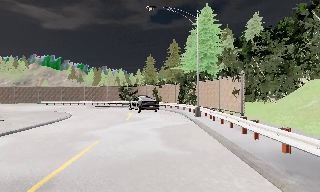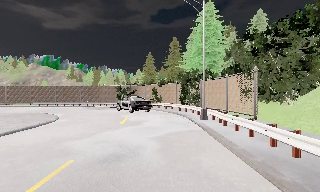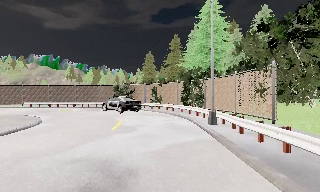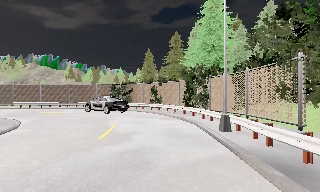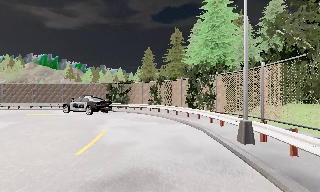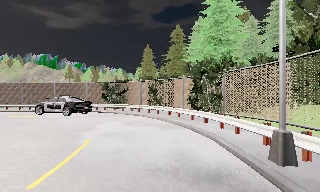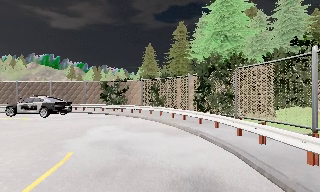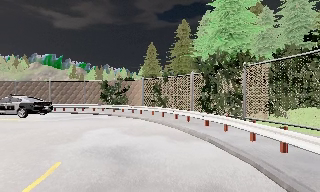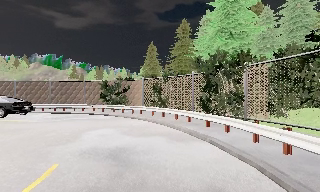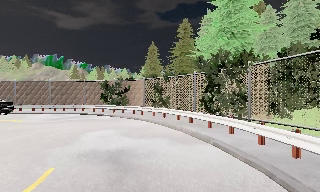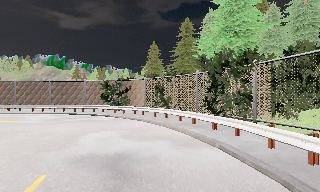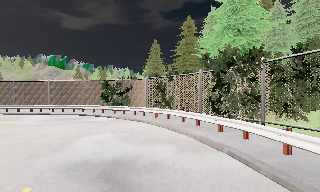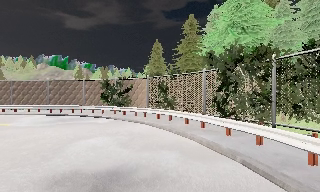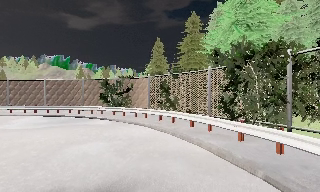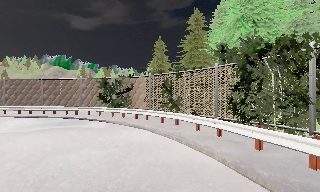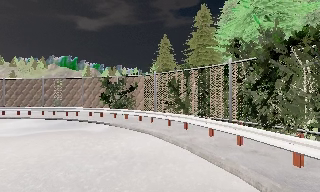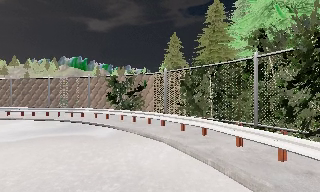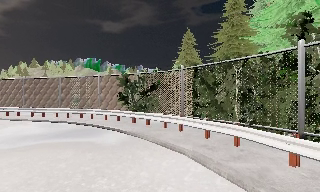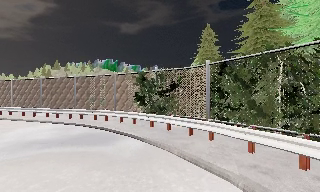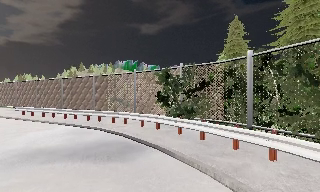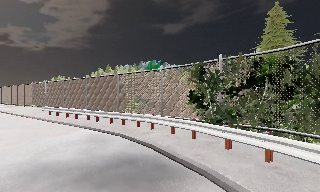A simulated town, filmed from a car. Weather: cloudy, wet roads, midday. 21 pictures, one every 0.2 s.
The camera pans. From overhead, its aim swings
counterclockwise.
The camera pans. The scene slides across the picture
to the right.
0.0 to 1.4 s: The camera travels forward, about 10 m, so what stands in front looms larger. It loses speed.
1.4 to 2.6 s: The camera travels forward, about 2.5 m, so what stands in front looms larger. It gains speed.
2.6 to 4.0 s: The camera swings to its left by about 30 degrees, and the scene slides to the right. It travels forward, about 8 m, so what stands in front looms larger. It gains speed.
The film runs forward here.
